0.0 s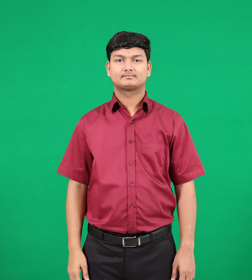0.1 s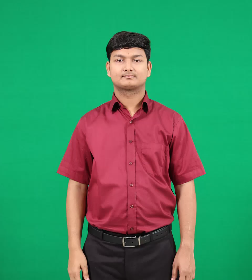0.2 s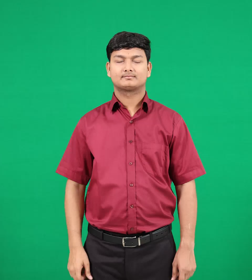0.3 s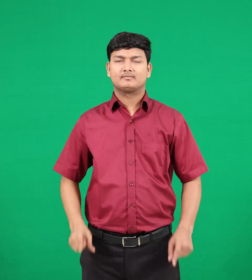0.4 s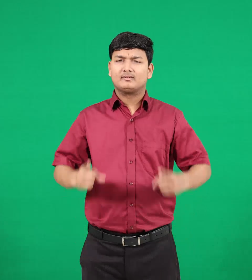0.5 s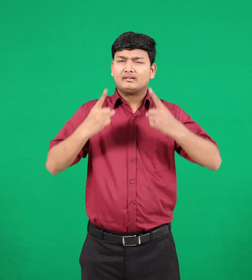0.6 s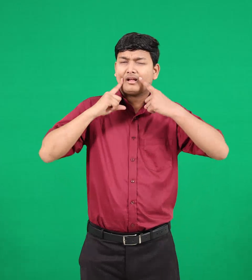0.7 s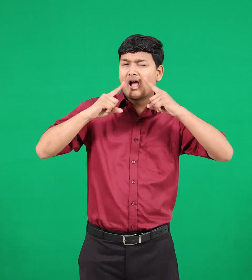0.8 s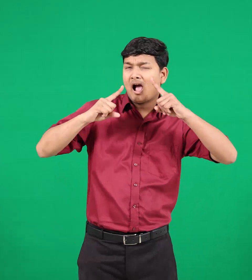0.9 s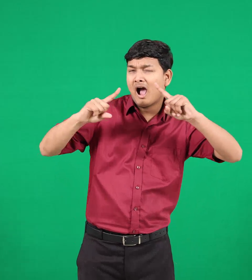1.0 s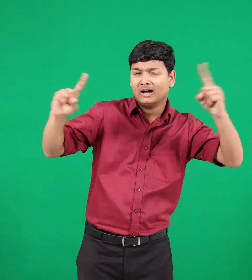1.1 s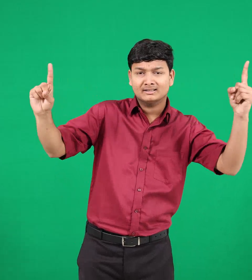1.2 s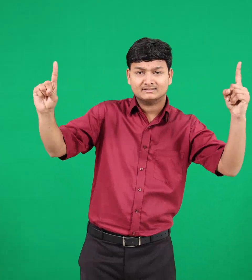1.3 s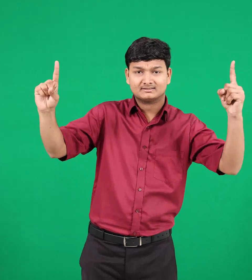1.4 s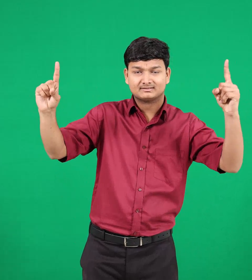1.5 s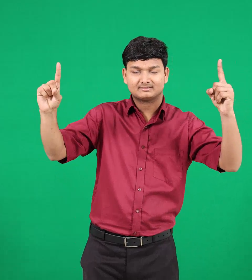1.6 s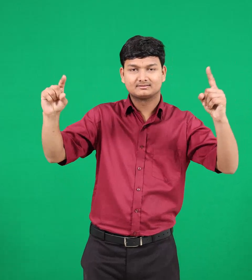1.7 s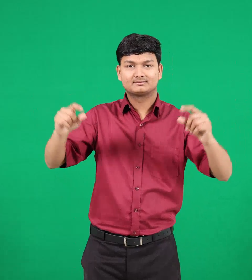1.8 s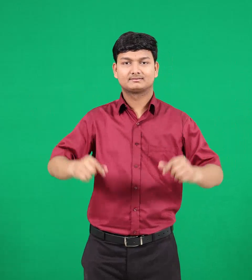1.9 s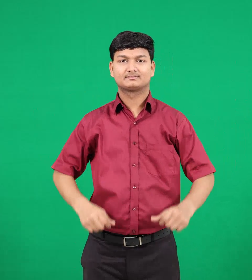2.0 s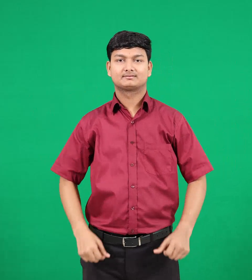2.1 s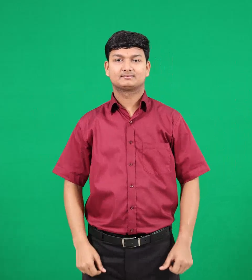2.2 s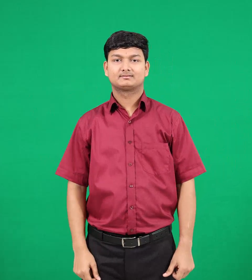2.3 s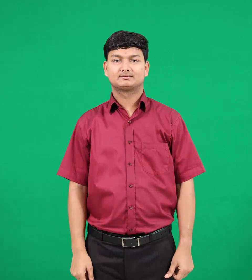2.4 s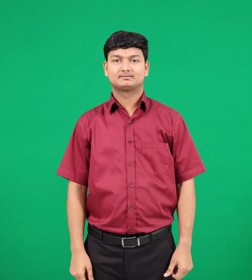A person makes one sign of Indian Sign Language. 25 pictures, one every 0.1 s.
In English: loud
